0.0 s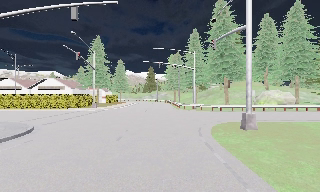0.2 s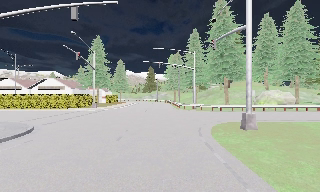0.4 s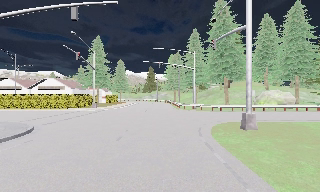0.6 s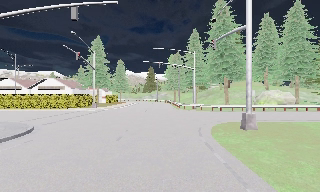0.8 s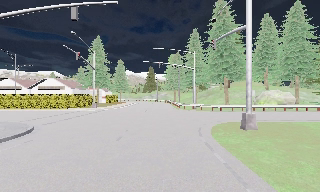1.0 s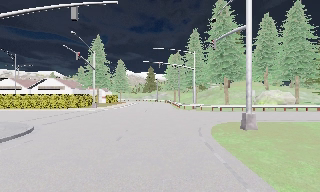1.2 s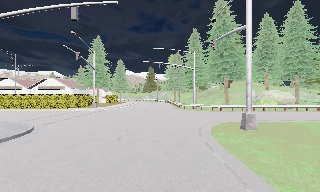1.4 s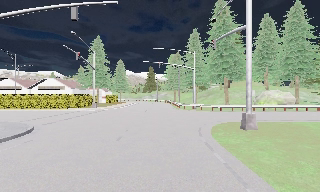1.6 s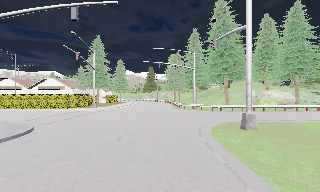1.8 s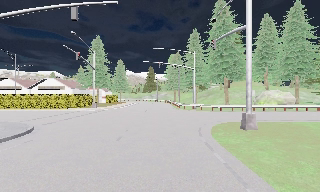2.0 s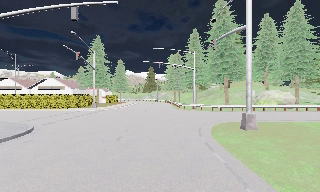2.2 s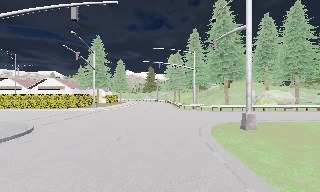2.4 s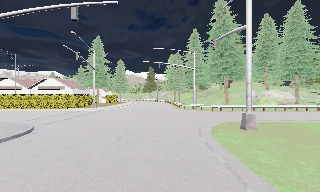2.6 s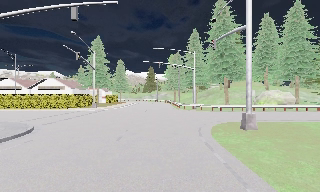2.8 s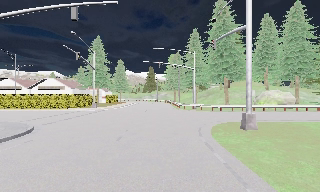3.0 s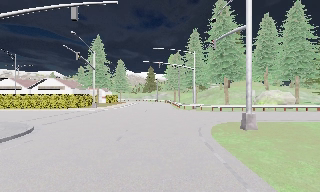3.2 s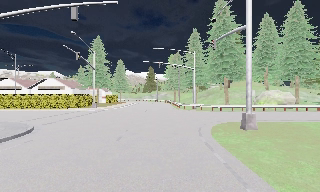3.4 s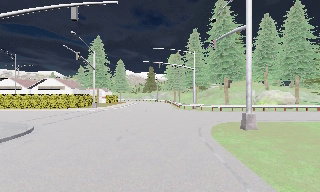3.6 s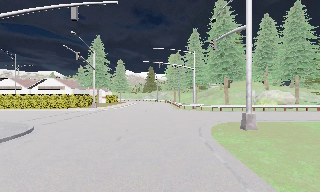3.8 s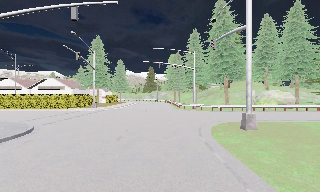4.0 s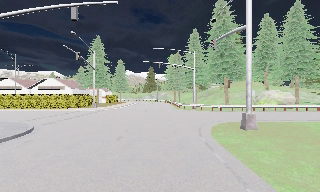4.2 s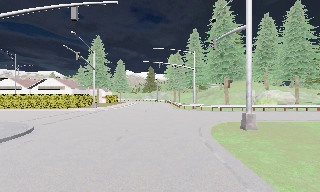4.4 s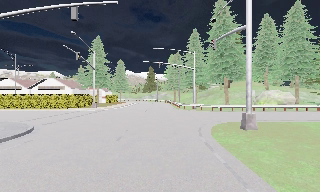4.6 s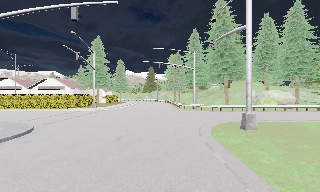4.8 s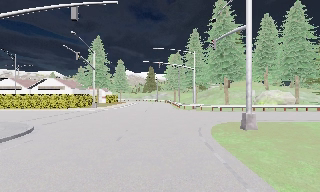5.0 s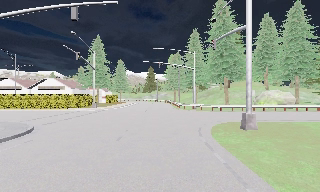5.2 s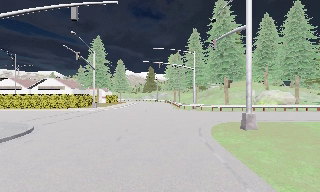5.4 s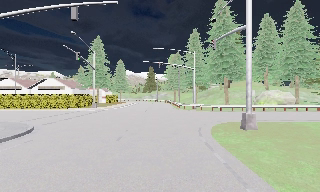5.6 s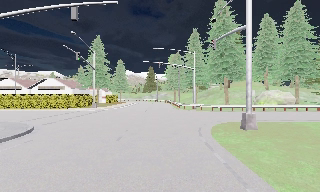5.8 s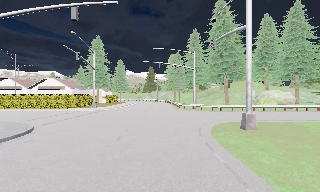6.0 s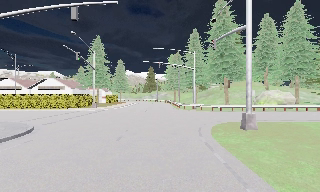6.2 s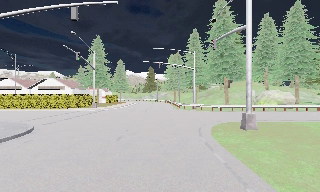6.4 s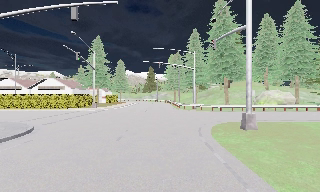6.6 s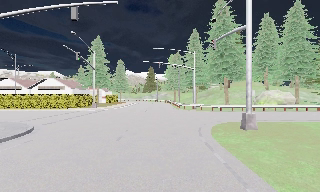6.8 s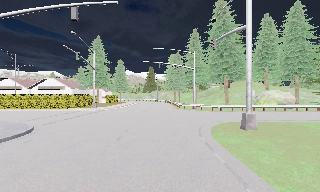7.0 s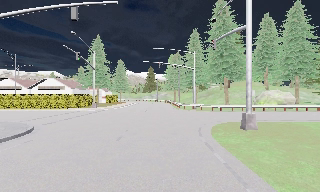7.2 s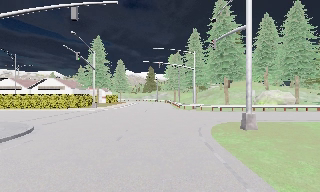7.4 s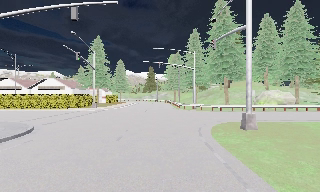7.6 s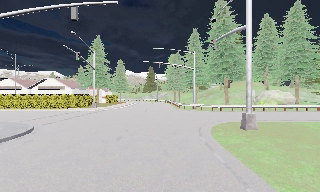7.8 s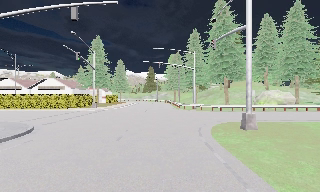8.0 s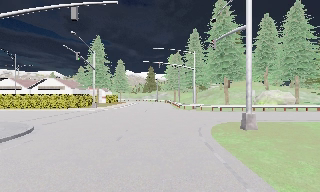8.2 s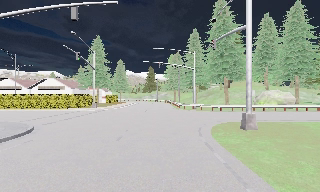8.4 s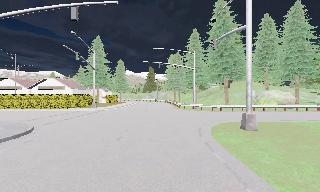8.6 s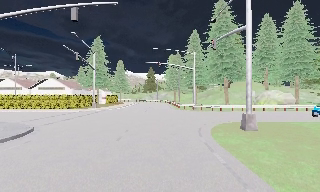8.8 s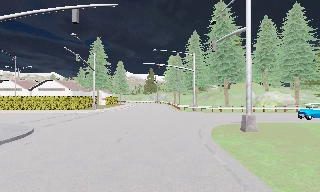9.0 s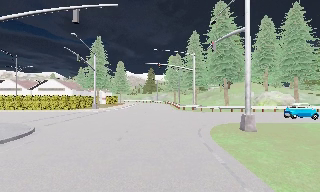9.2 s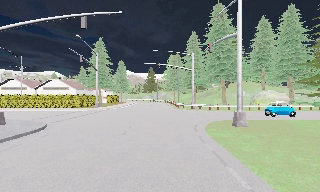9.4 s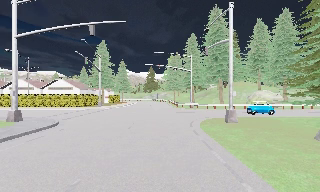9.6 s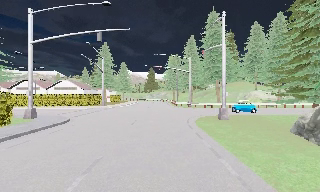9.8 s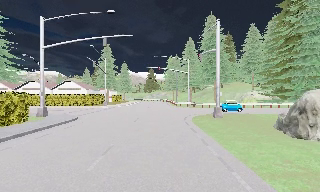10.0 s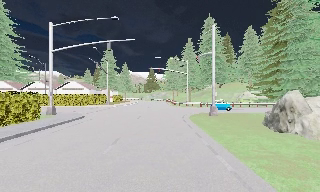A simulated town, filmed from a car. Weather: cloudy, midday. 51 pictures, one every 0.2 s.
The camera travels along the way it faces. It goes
backward.
0.0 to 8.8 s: The camera keeps its place and its aim.
8.8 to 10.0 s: The camera travels backward, about 6 m, so what stands in front gets smaller. It gains speed.
The film runs backward here.
